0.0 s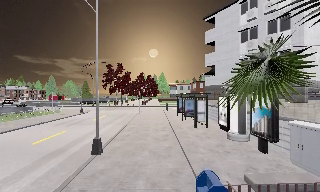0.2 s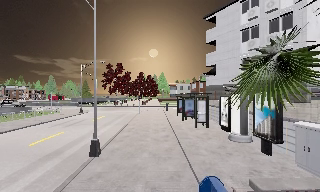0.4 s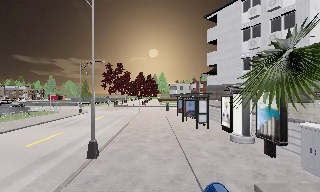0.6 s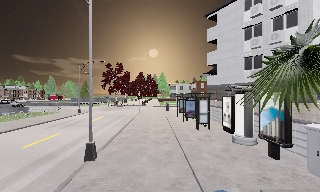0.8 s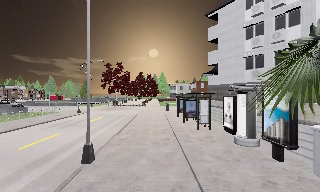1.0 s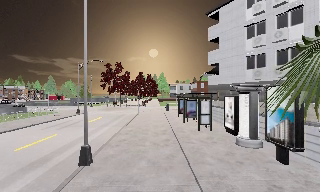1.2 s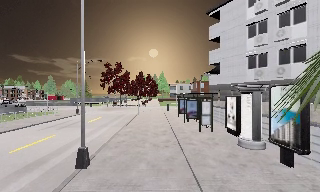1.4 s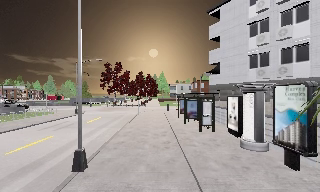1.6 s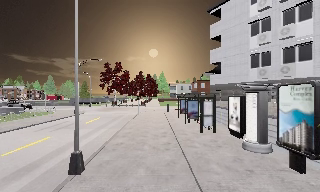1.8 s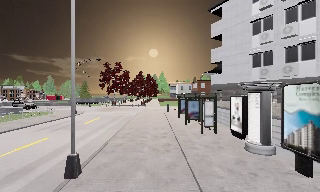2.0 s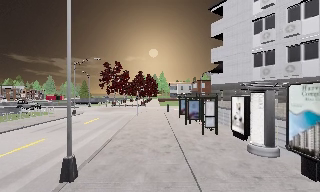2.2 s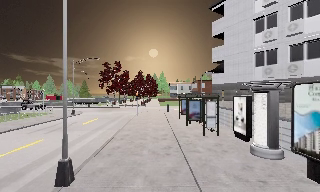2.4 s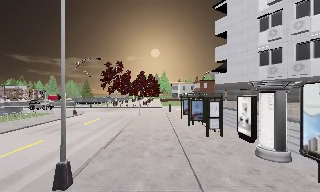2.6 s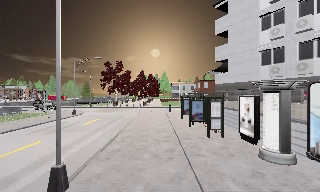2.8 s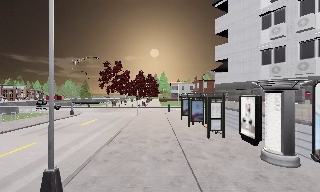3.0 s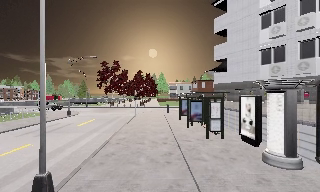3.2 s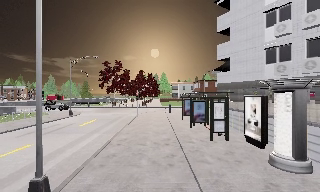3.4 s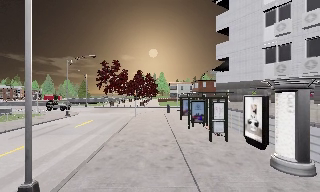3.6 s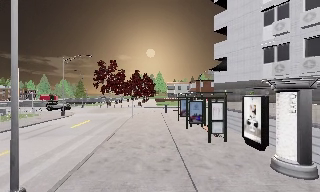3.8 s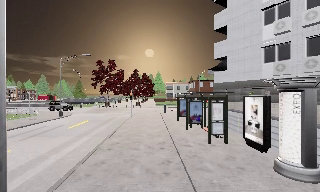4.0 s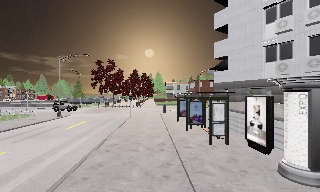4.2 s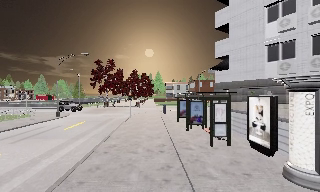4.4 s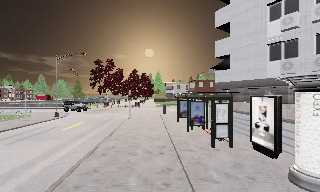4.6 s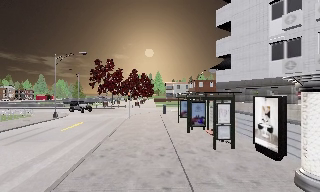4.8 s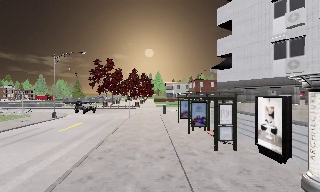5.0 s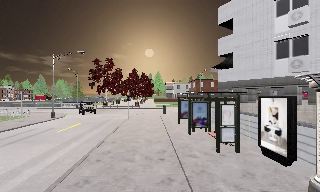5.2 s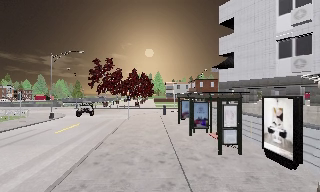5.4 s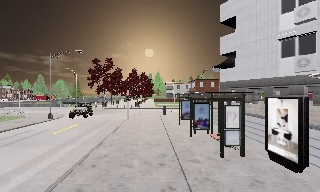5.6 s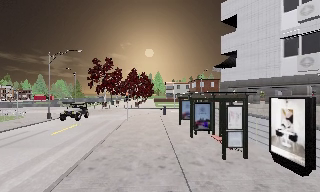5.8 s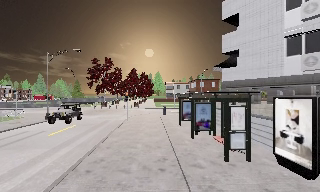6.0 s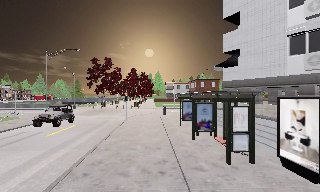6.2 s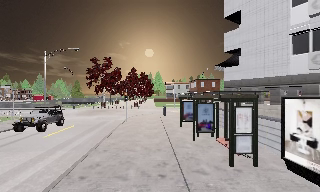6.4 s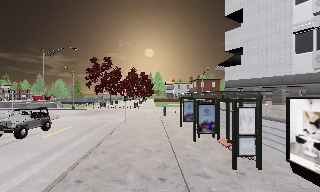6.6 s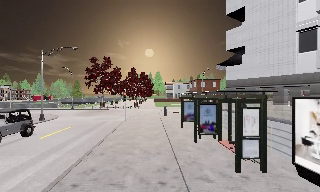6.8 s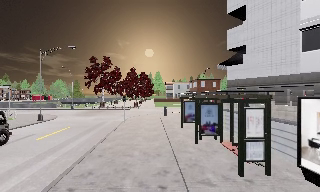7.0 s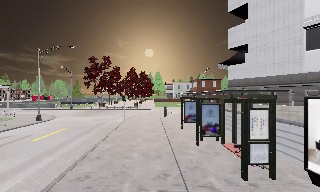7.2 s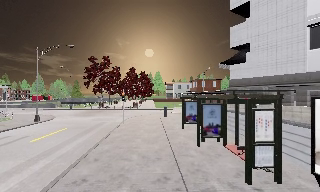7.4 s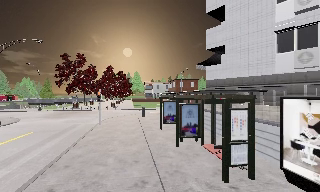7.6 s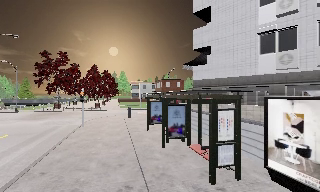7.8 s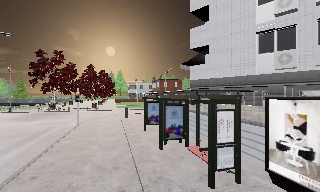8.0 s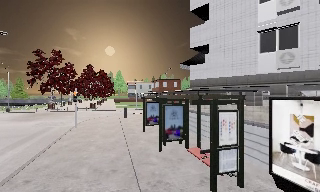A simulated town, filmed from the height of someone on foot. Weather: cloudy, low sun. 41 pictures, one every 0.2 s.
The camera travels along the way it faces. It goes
forward.
0.0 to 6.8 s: The camera travels forward, about 7 m, so what stands in front looms larger.
6.8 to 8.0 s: The camera swings to its right by about 15 degrees, and the scene slides to the left. It travels forward, about 1.5 m, so what stands in front looms larger.
The film runs forward here.
